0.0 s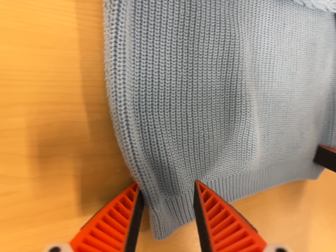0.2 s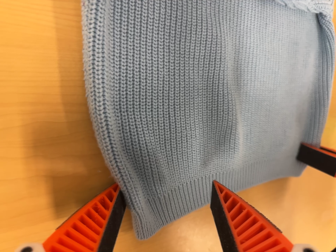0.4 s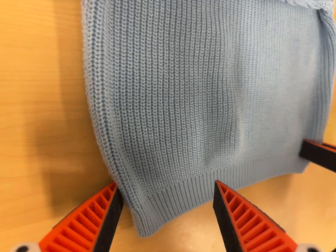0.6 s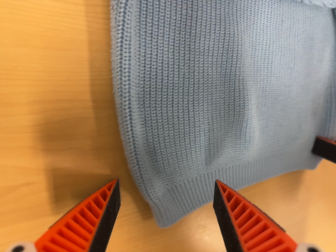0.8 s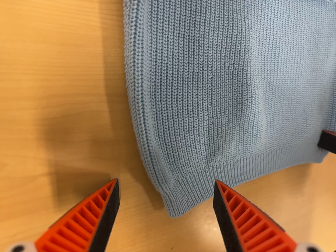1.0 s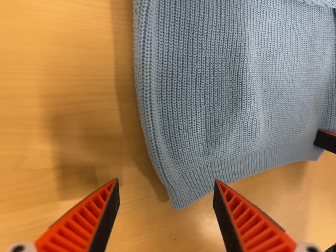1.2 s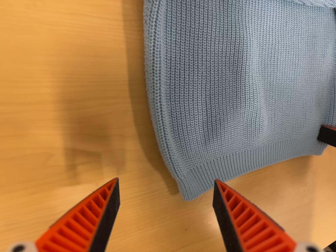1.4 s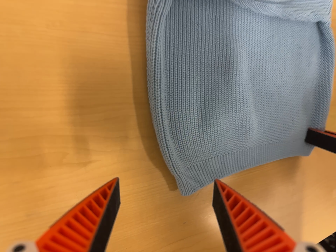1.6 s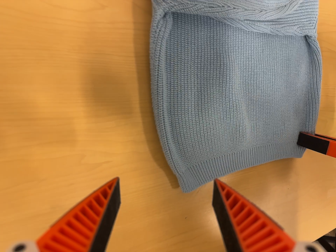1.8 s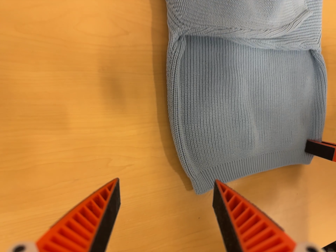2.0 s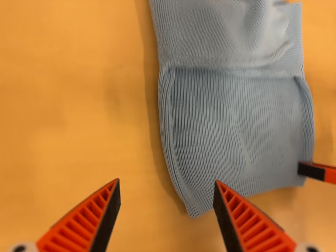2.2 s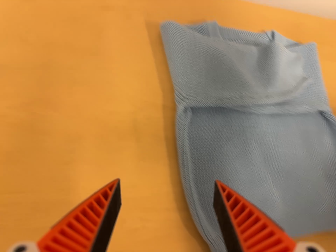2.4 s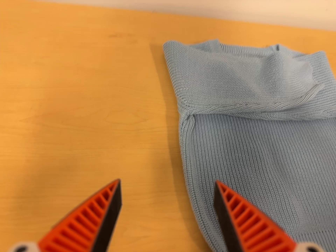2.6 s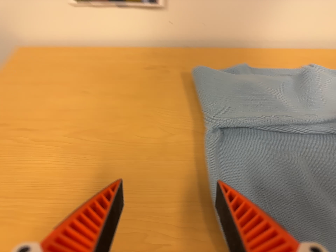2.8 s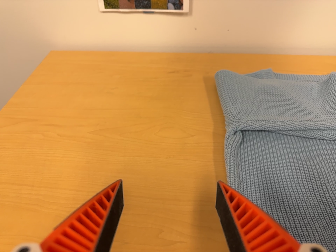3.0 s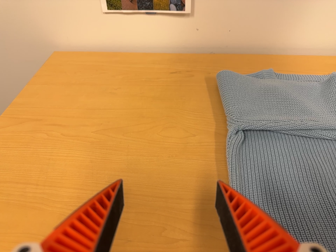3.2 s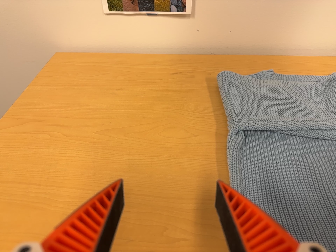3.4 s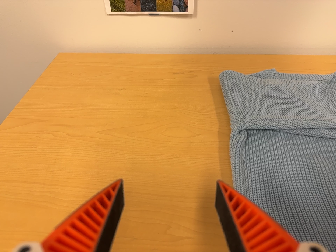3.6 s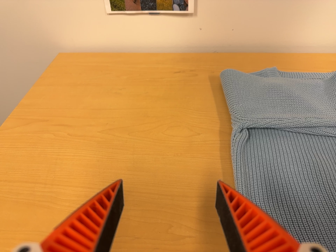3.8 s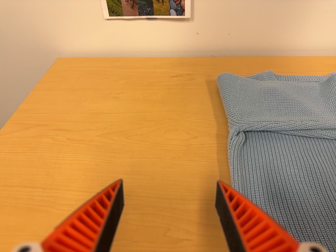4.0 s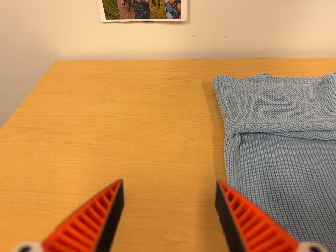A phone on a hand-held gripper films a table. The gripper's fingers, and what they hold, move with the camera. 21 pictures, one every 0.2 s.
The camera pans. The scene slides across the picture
to the right.
0.0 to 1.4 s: The camera travels backward, about 10 cm, so what stands in front gets smaller.
1.4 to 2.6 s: The camera pans to its left by about 30 degrees. It travels toward the bottom of its view, backward and to its right, about 24 cm. Its aim tips toward the top of its view by about 45 degrees. It rolls about its line of sight by about 10 degrees, and the scene rotates counterclockwise.
2.6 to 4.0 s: The camera shifts only a little, or ends up much as it began.
The film runs backward here.
